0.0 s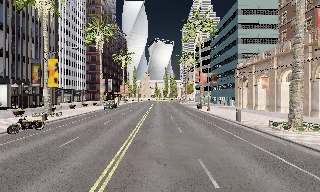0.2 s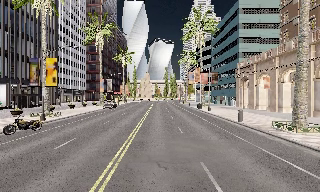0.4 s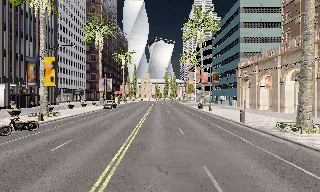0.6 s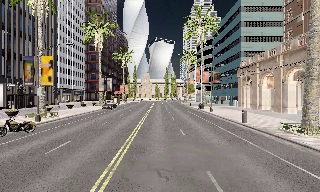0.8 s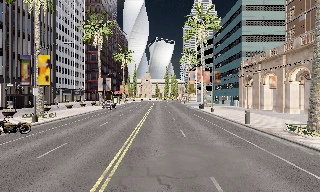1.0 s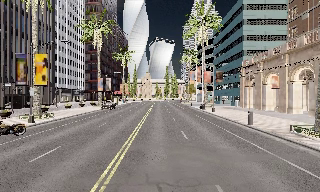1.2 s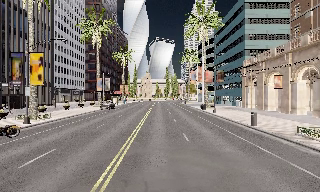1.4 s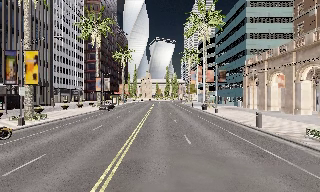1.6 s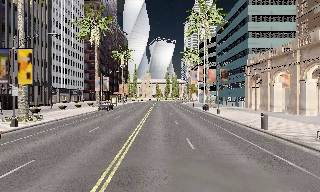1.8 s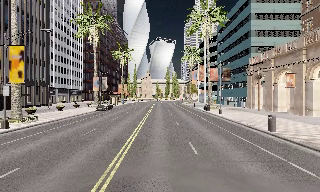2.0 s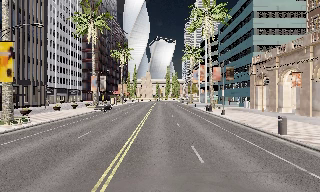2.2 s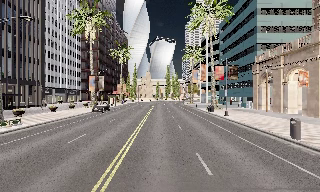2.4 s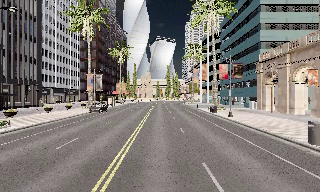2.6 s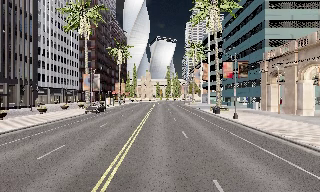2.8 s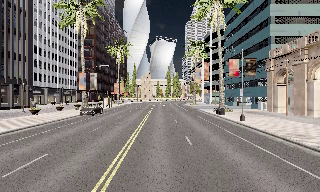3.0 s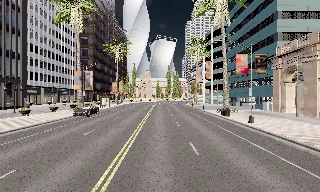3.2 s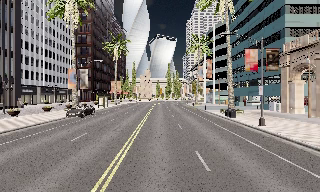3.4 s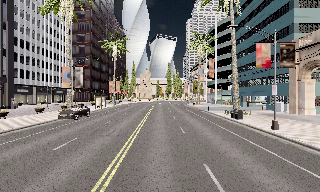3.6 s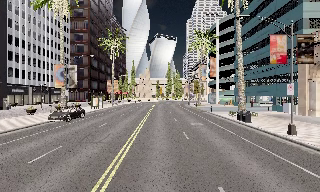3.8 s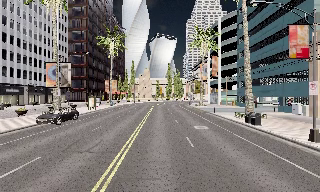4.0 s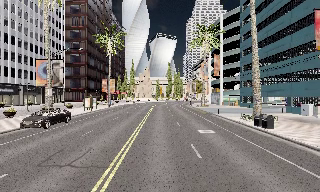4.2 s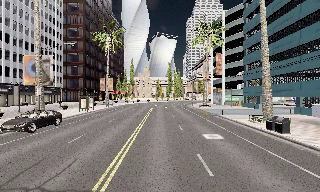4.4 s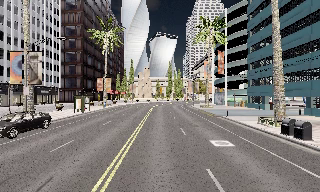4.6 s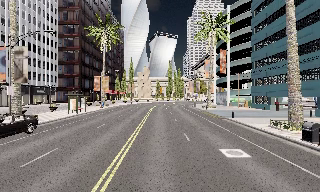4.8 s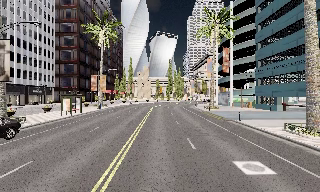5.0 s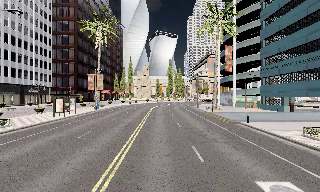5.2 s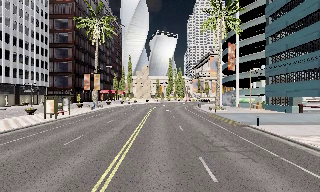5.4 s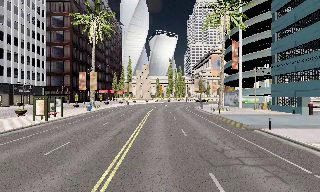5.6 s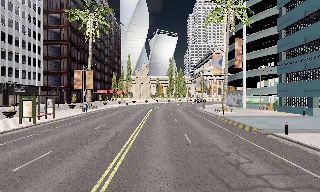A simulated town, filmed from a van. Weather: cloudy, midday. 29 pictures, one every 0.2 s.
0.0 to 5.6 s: The camera travels forward, about 30 m, so what stands in front looms larger. It gains speed.
The film runs forward here.
